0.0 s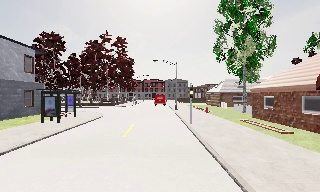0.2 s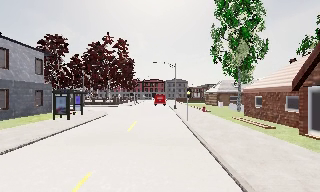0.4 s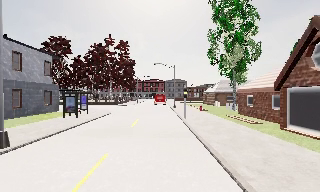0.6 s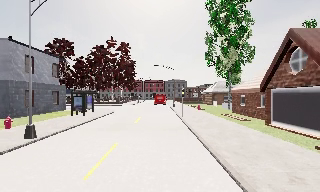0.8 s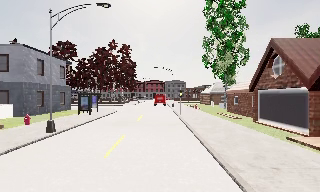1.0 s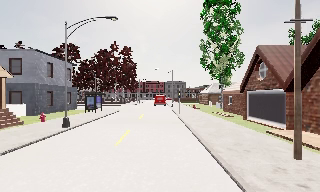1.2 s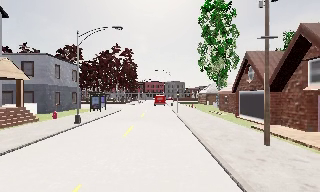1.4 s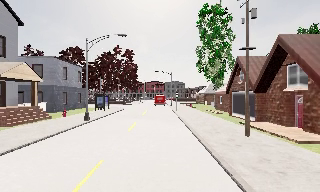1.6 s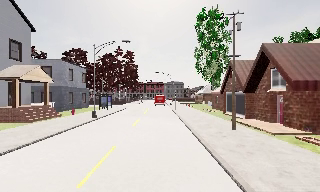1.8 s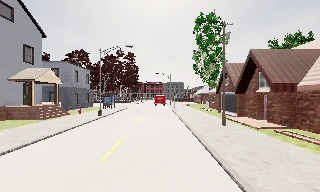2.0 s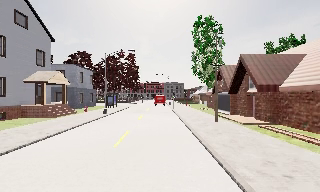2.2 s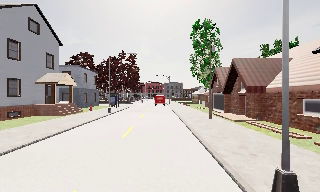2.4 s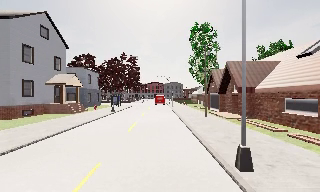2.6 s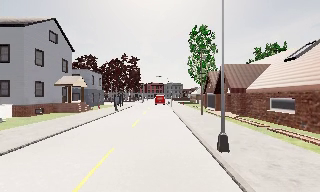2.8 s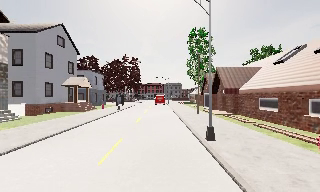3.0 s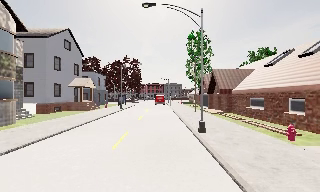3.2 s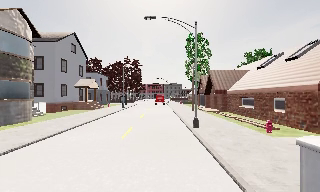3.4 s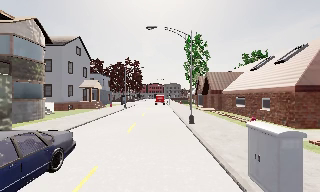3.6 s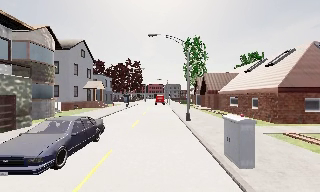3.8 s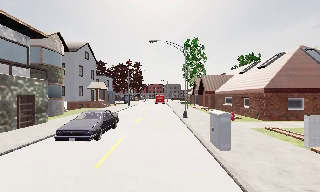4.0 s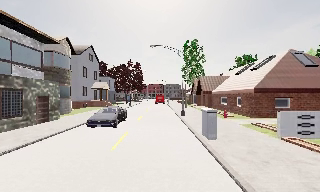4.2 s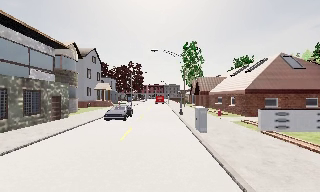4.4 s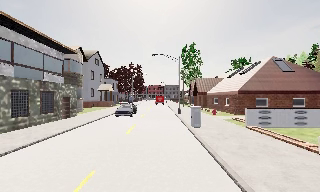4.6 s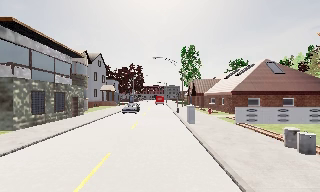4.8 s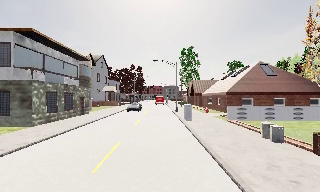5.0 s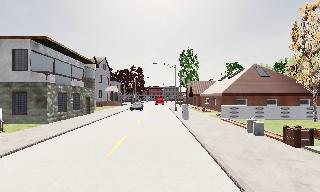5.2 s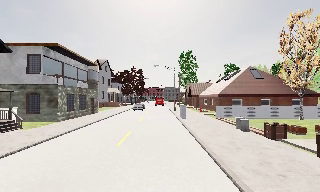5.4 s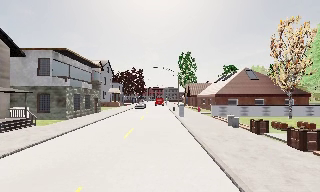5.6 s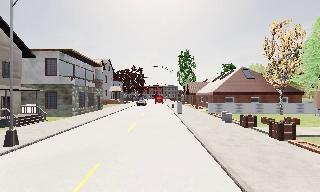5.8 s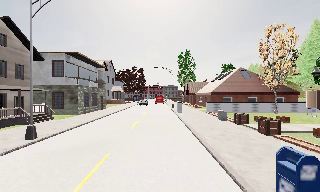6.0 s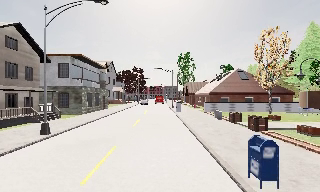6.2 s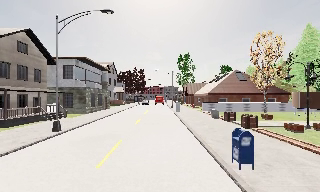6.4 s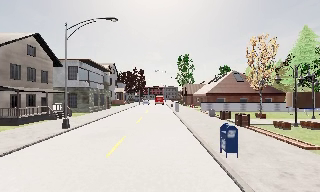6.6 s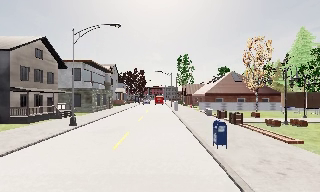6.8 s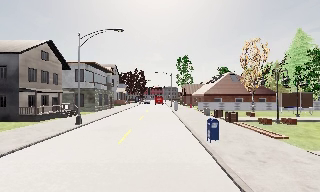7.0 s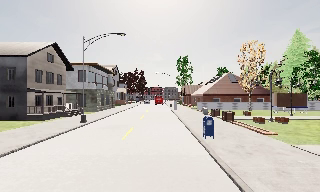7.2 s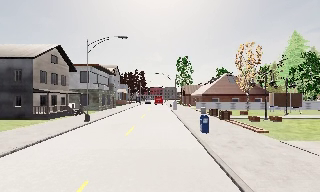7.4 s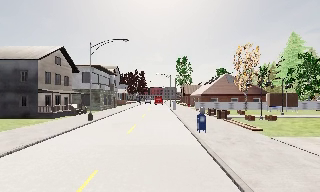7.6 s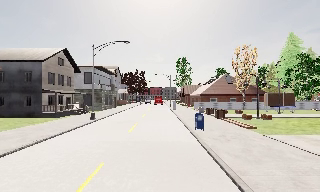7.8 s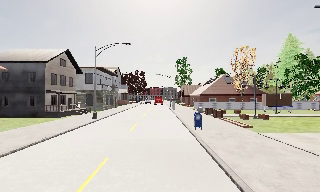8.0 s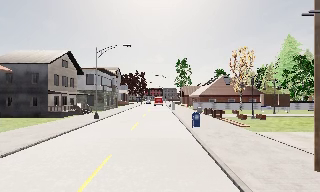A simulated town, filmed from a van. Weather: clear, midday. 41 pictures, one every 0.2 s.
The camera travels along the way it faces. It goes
backward.
0.0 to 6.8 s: The camera travels backward, about 50 m, so what stands in front gets smaller.
6.8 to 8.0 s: The camera travels backward, about 3.5 m, so what stands in front gets smaller. It loses speed.
The film runs backward here.
